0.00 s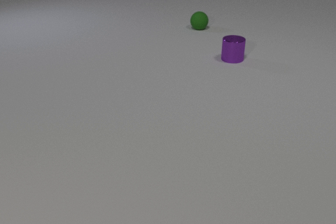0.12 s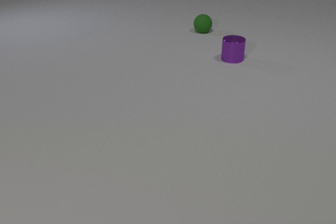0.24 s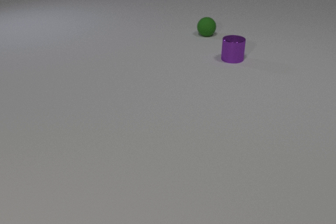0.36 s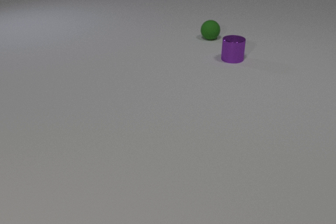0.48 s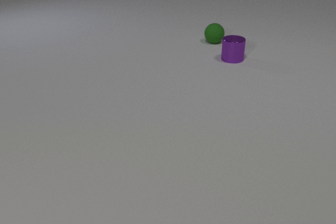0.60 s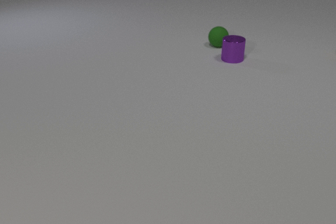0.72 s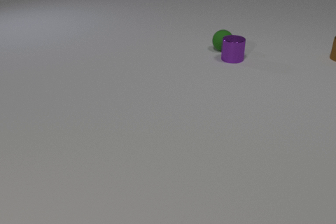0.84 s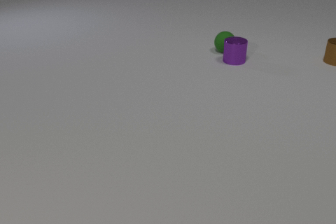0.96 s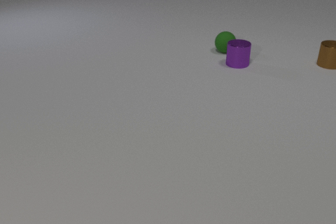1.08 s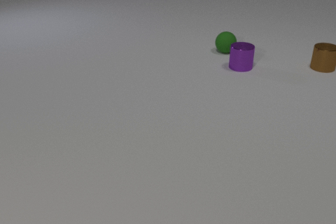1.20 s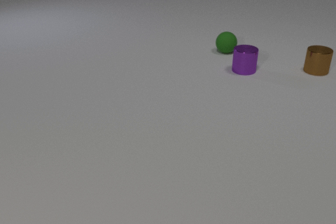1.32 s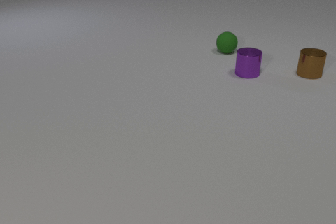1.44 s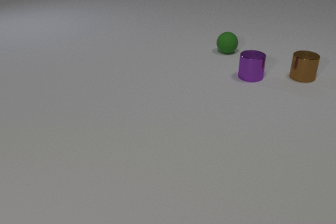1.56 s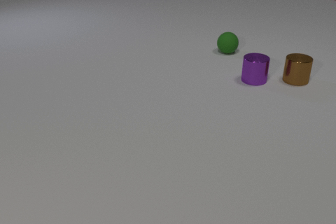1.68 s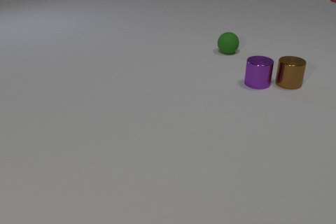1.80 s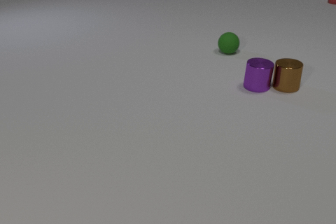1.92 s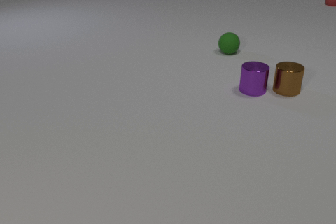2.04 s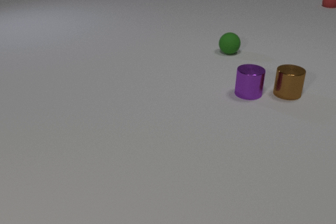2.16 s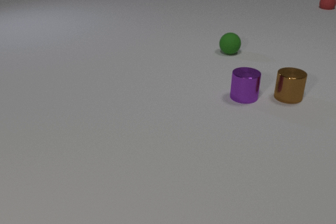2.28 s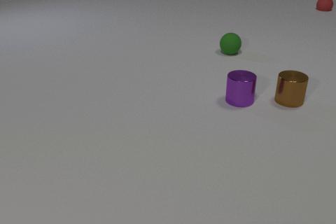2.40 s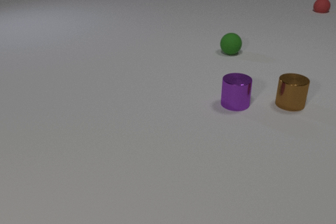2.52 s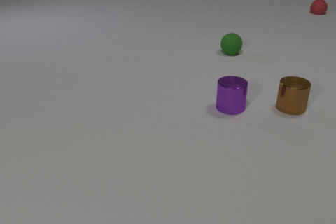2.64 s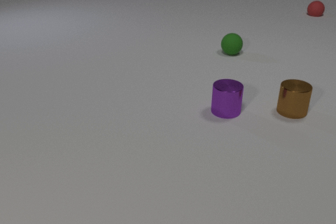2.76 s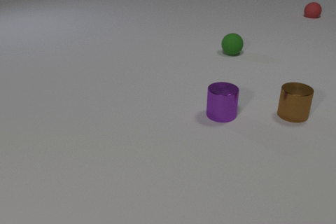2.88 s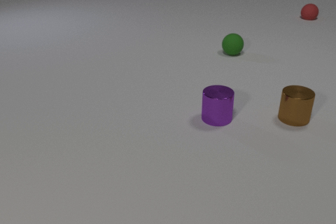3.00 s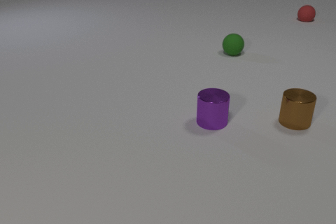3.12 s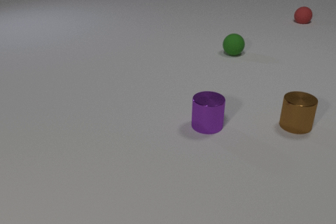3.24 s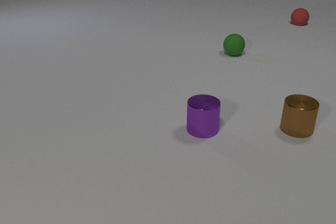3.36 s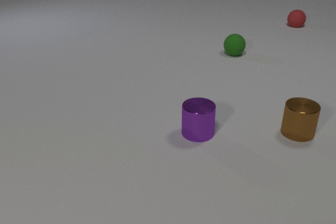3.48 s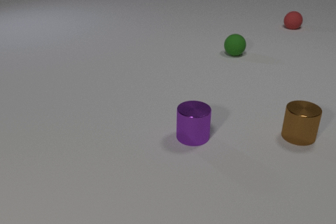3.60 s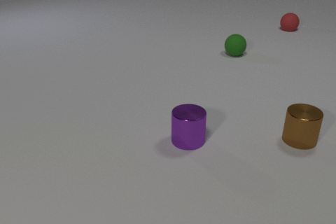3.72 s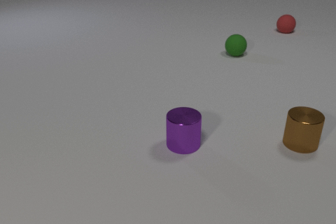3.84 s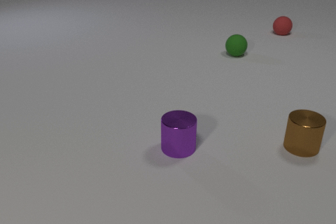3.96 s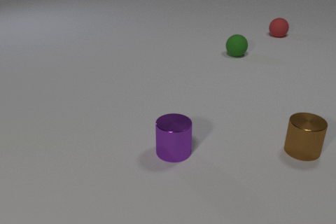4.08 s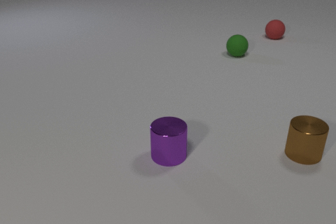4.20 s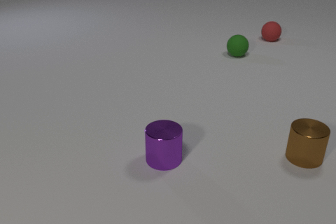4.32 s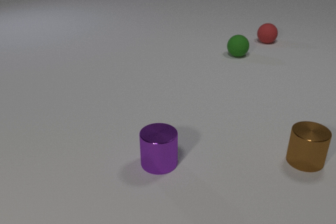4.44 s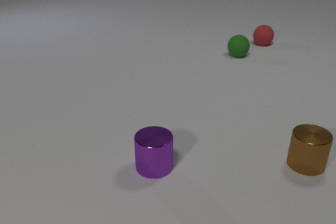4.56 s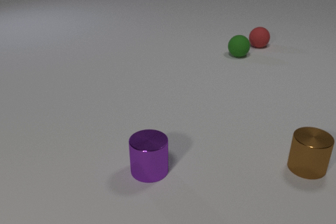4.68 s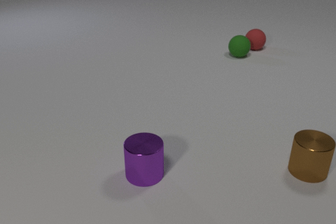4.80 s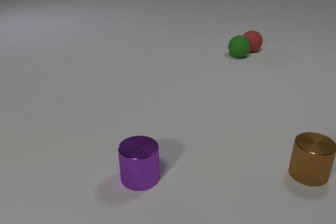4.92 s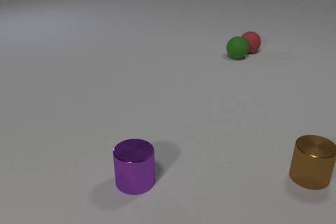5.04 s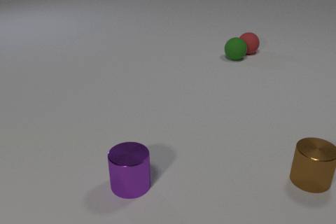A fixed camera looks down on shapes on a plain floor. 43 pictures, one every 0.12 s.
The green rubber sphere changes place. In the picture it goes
toward the camera.
The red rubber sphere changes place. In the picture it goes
toward the camera.
0.00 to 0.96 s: The green rubber sphere rolls toward the camera. The purple metal cylinder slides toward the camera and to the right. The brown metal cylinder comes in at the right edge, slides toward the camera and to the left. The green rubber sphere and the purple metal cylinder collide.
0.96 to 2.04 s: The purple metal cylinder slides toward the camera. The brown metal cylinder slides toward the camera and to the left. The red rubber sphere comes in at the top edge, rolls toward the camera. The purple metal cylinder and the brown metal cylinder collide.
2.04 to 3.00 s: The purple metal cylinder slides toward the camera and to the left. The brown metal cylinder slides toward the camera. The red rubber sphere rolls toward the camera.
3.00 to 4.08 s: The purple metal cylinder slides toward the camera and to the left. The brown metal cylinder slides toward the camera. The red rubber sphere rolls toward the camera and to the left.
4.08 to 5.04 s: The green rubber sphere rolls toward the camera. The purple metal cylinder slides toward the camera and to the left. The brown metal cylinder slides toward the camera. The red rubber sphere rolls toward the camera and to the left. The green rubber sphere and the red rubber sphere collide.
Are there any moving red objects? yes.
How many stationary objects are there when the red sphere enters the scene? 0.
What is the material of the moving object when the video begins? rubber.
